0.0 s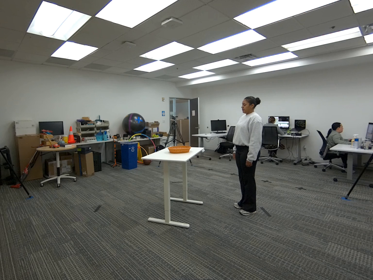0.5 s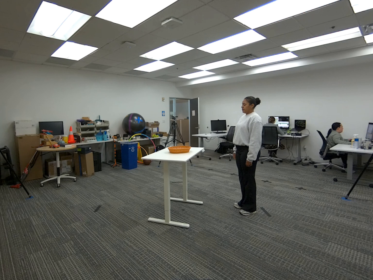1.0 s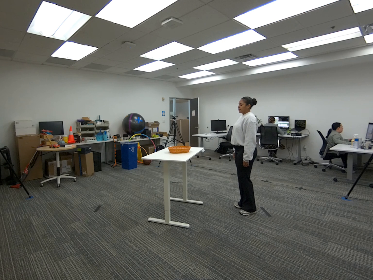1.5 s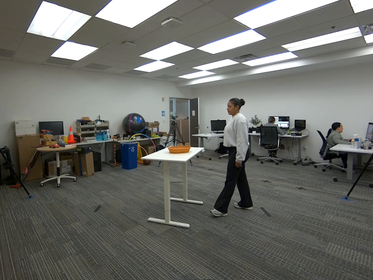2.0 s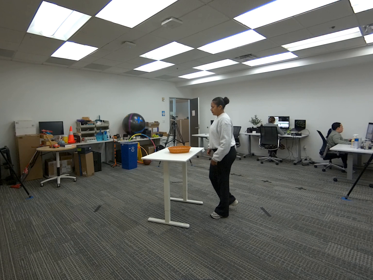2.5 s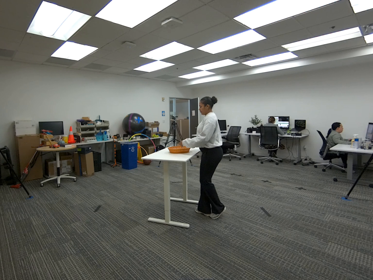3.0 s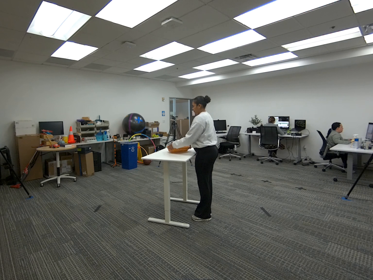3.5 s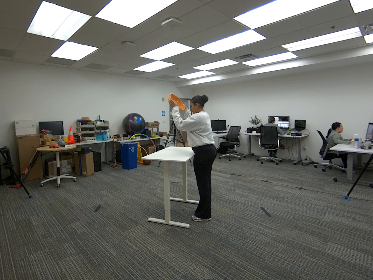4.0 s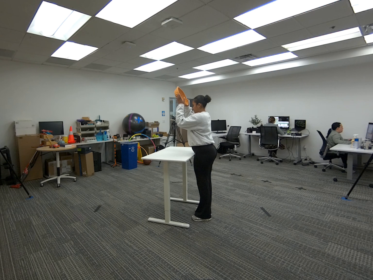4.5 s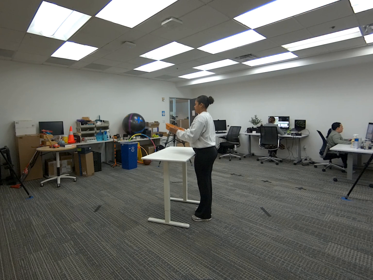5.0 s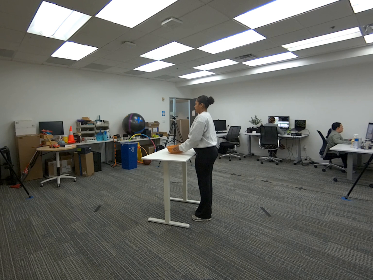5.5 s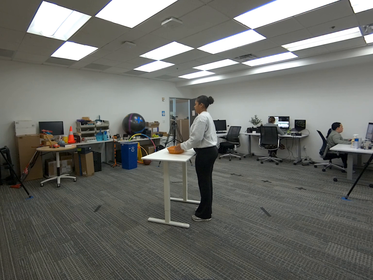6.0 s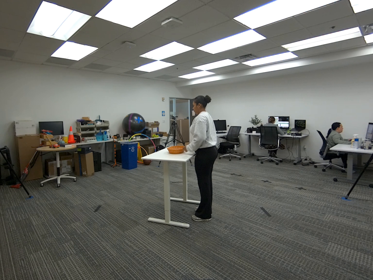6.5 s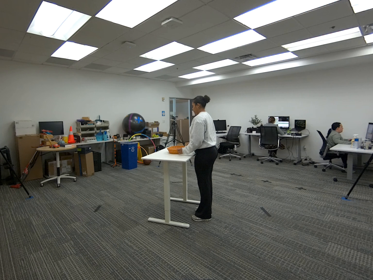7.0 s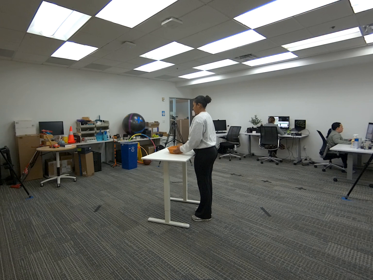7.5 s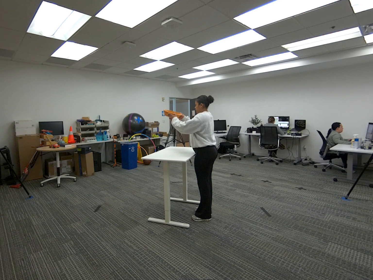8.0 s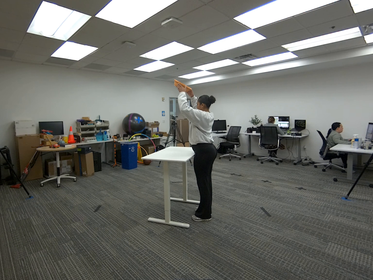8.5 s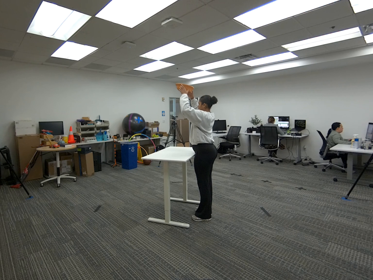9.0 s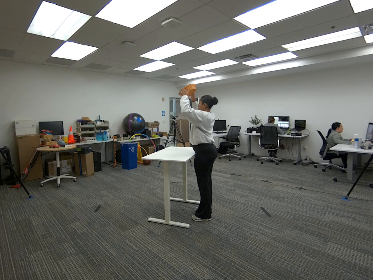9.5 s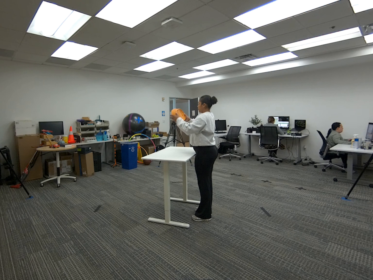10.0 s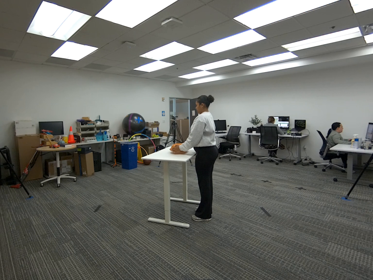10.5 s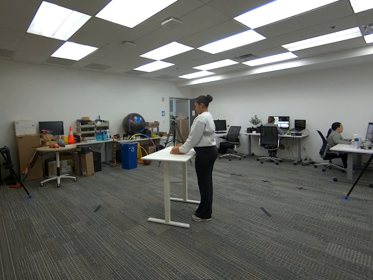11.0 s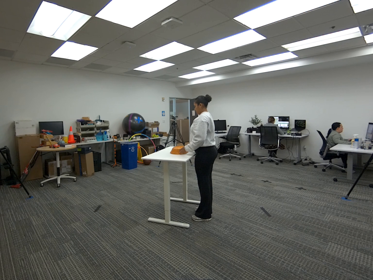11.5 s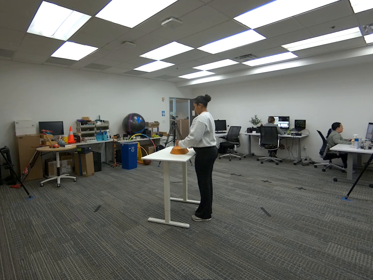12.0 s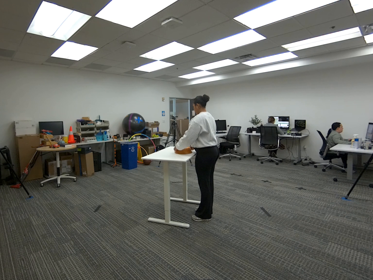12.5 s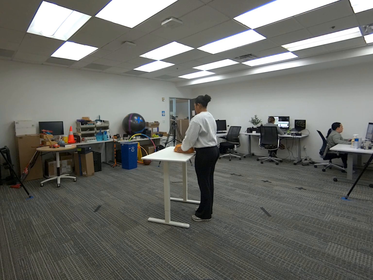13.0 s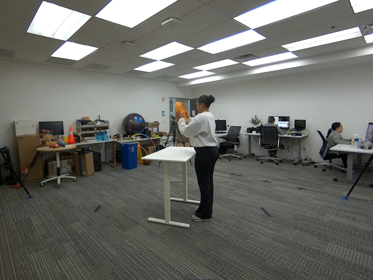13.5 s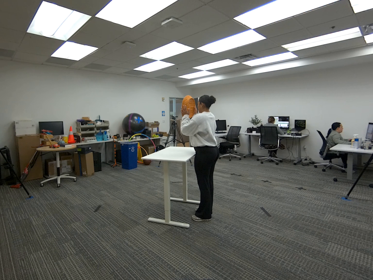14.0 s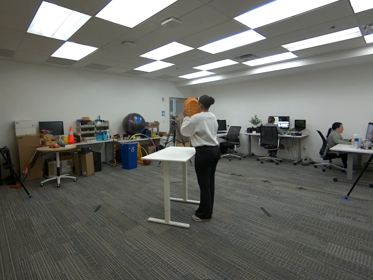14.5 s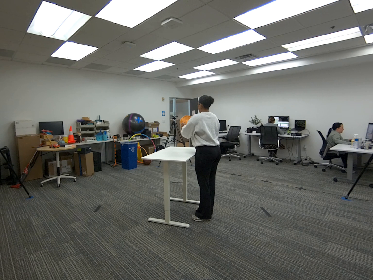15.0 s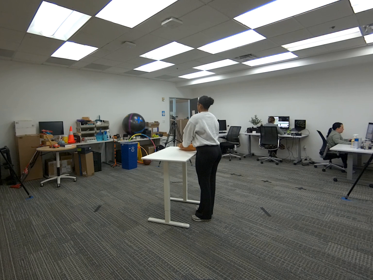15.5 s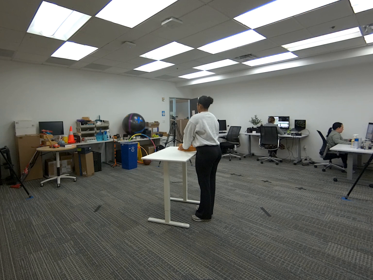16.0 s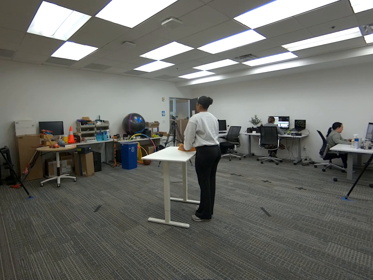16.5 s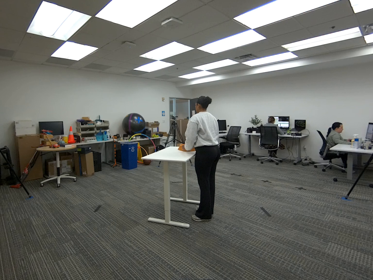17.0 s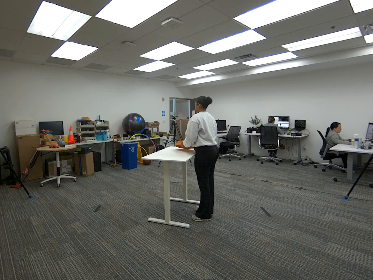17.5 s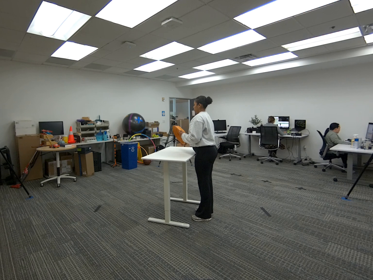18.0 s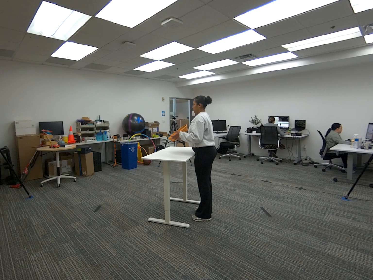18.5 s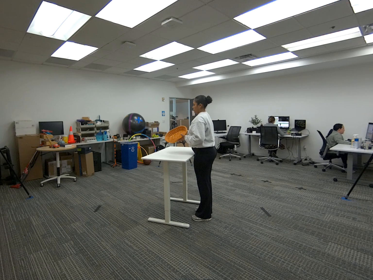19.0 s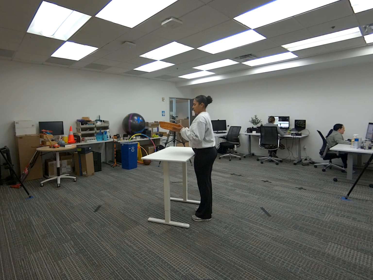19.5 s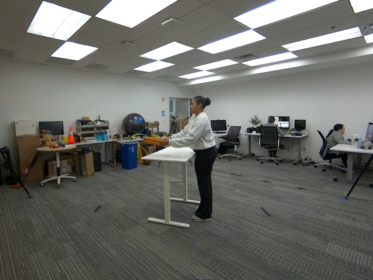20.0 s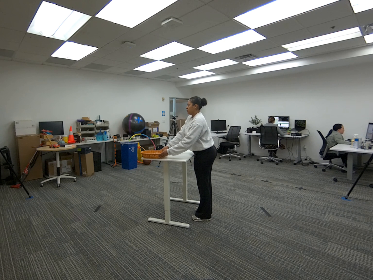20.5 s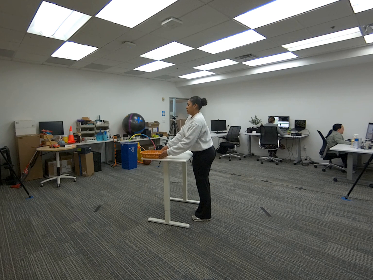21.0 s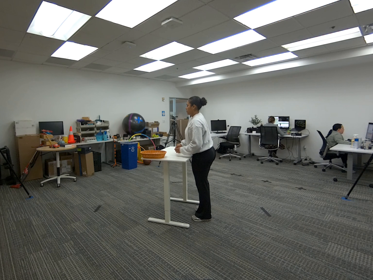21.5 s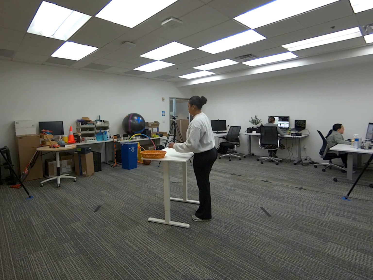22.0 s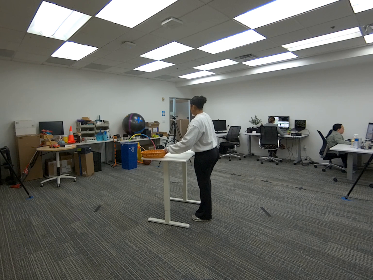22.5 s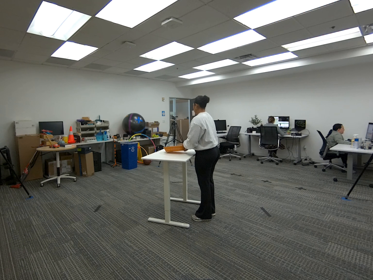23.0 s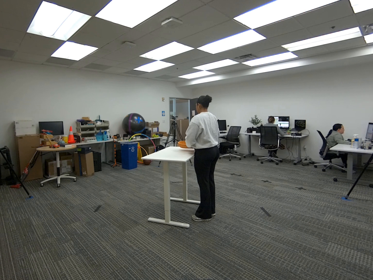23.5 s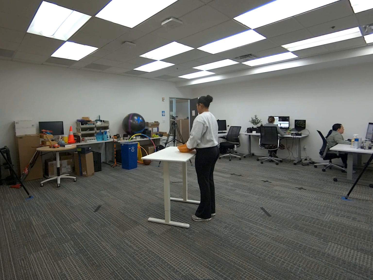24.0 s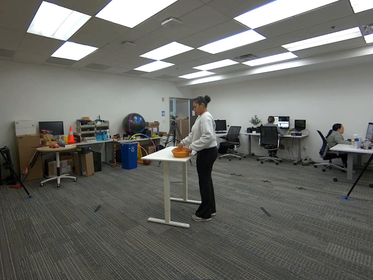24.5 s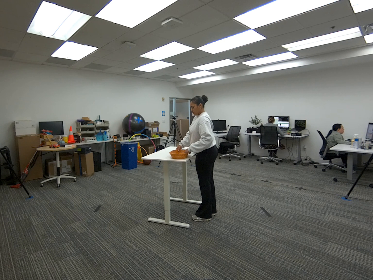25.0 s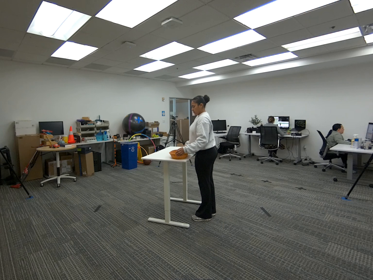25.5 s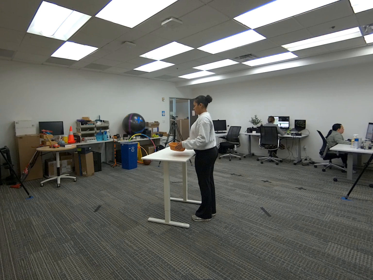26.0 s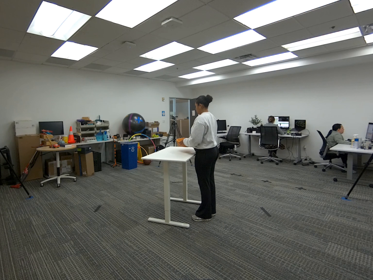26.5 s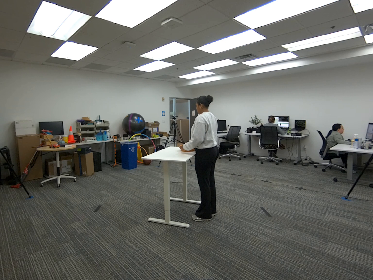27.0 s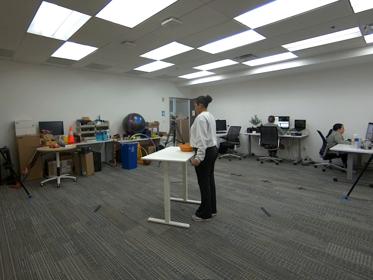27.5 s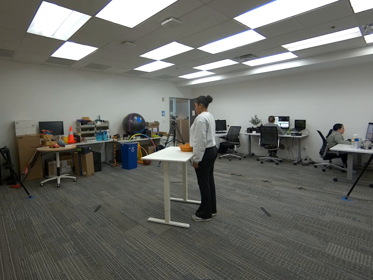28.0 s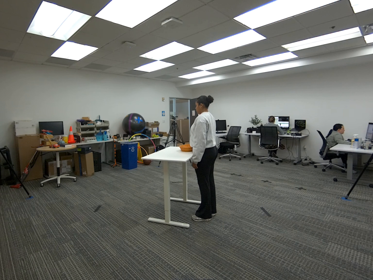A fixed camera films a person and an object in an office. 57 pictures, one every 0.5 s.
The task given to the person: Walk to the woven basket from the desk, use your both hands to pick up the basket, and place the basket back on the desk.
